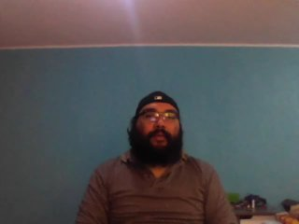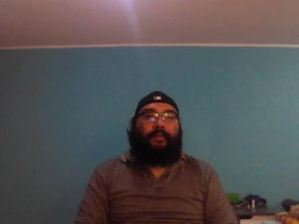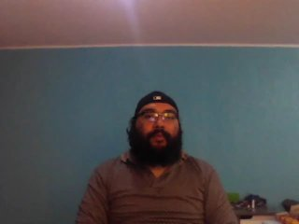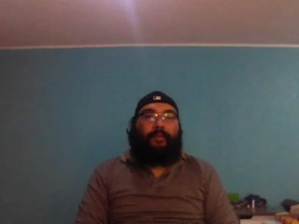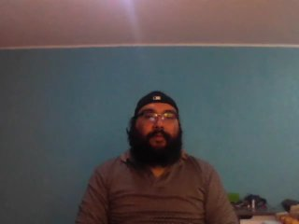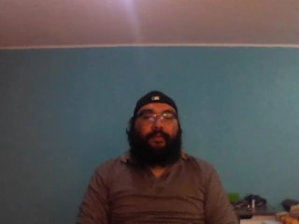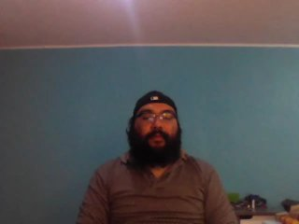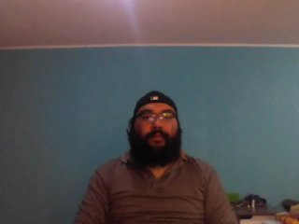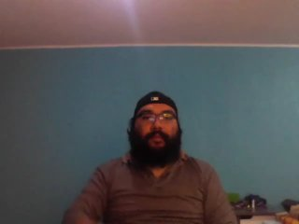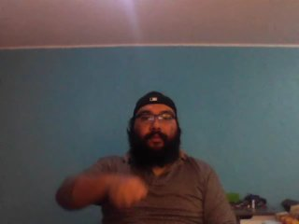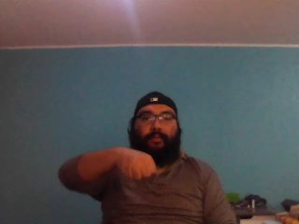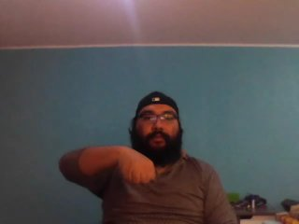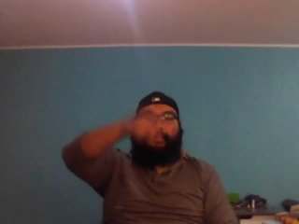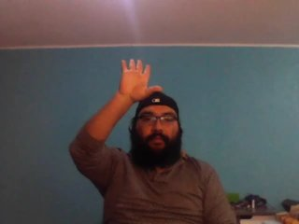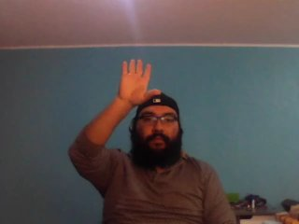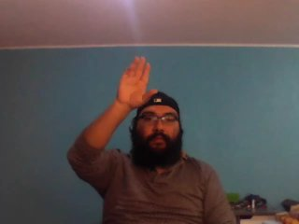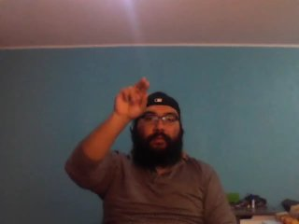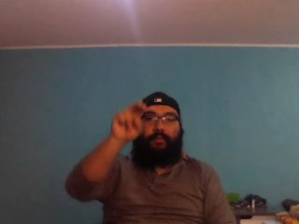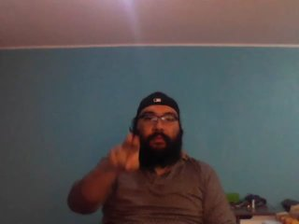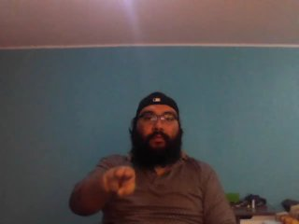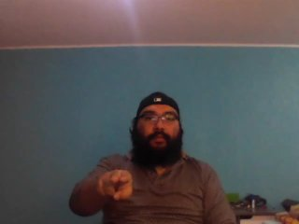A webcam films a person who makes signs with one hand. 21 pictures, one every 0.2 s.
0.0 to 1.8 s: Non-gesture.
1.9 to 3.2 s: On the screen the hand sweeps upward. The name of the sign: Throw up.
3.3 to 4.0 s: Pointing with two fingers.
